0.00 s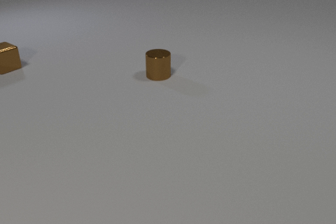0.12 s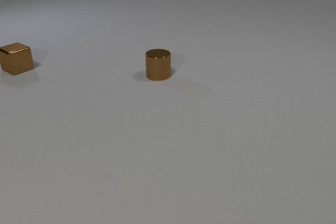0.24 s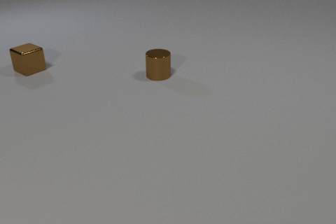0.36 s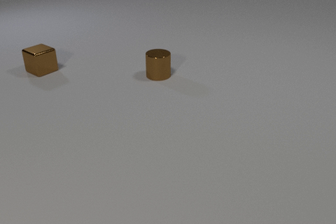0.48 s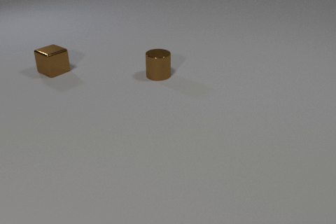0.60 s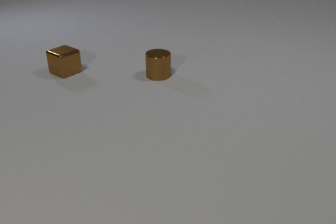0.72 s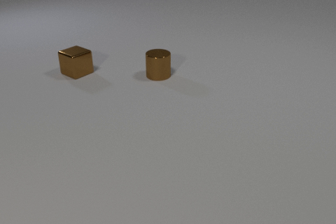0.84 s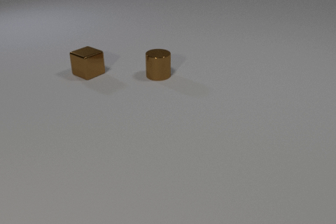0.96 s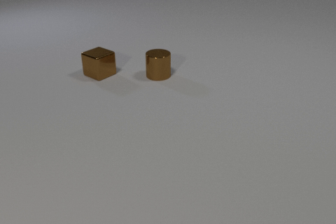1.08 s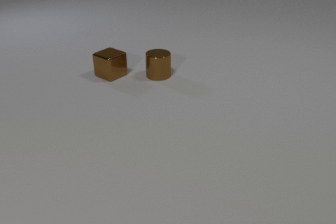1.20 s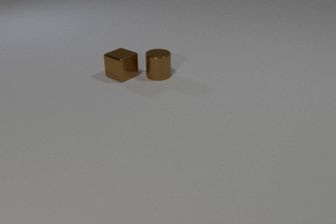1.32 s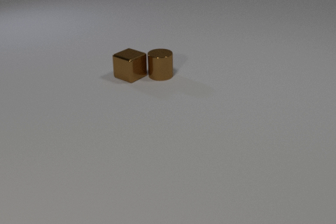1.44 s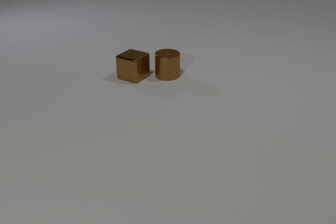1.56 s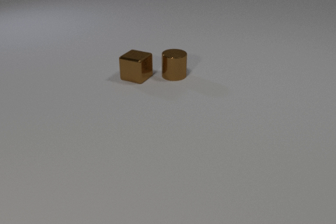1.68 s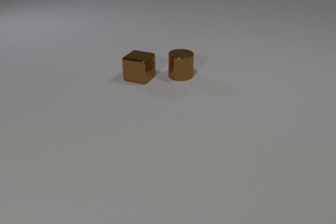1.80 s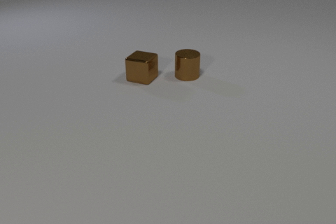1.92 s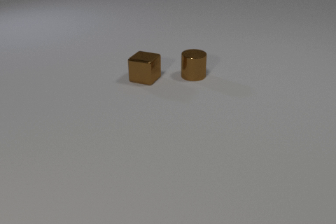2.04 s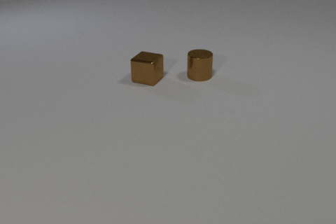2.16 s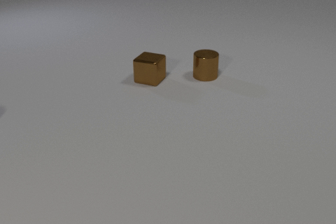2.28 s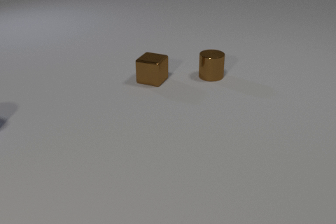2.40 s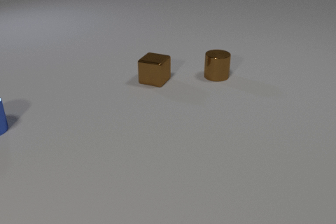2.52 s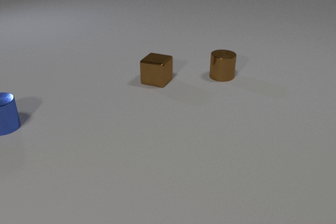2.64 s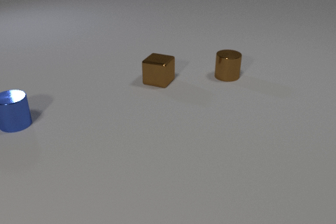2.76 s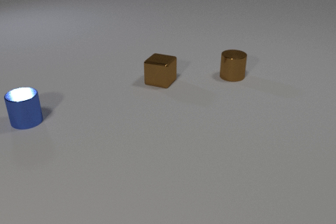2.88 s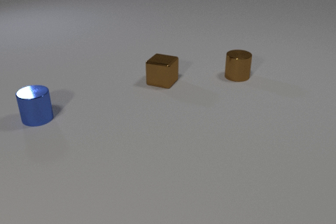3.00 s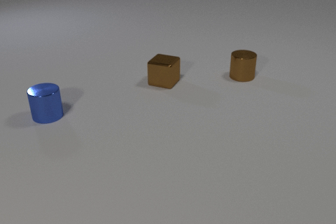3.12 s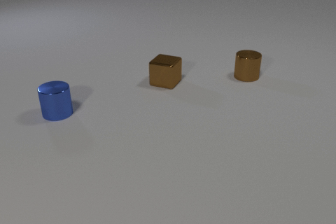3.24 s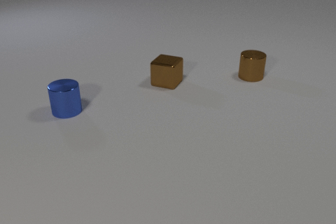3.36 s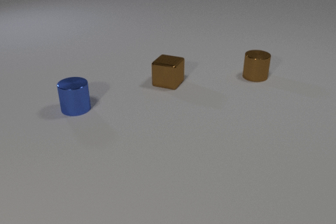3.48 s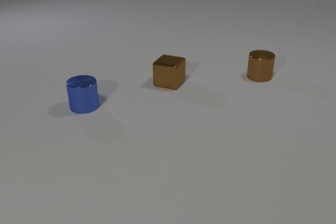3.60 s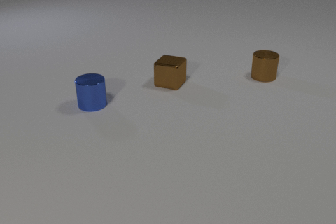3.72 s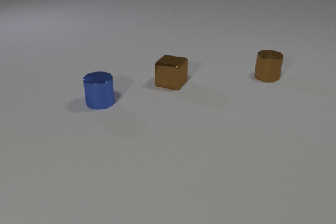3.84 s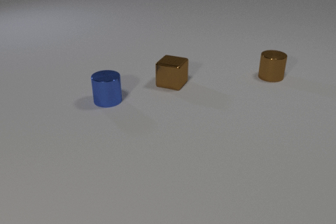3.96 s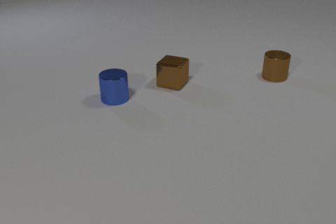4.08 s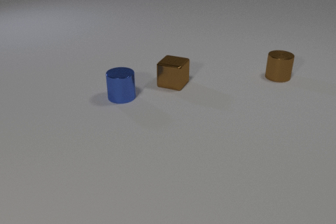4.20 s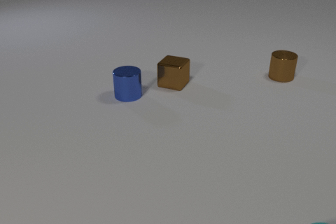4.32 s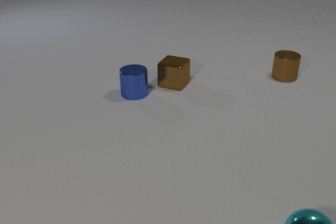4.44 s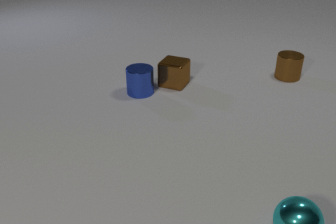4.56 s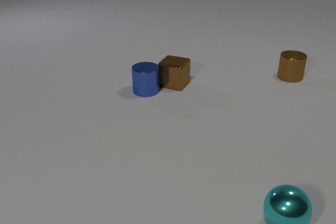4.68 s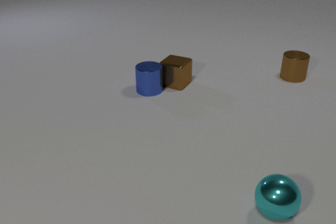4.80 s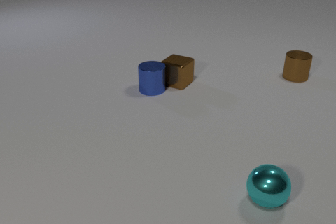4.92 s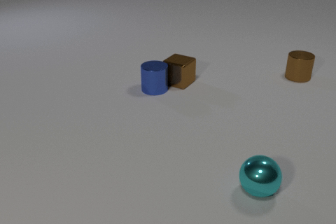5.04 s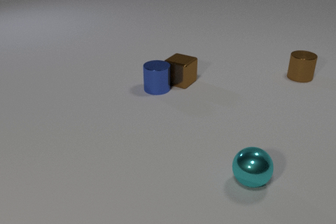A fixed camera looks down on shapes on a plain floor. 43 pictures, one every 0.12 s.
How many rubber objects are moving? 0.
How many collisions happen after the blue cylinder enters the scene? 1.
Are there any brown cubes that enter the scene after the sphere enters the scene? no.
0.00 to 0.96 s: The brown metal cube slides to the right and toward the camera.
0.96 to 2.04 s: The brown metal cube slides to the right. The brown metal cylinder slides to the right. The brown metal cube and the brown metal cylinder collide.
2.04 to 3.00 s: The brown metal cube slides to the right and toward the camera. The brown metal cylinder slides to the right. The blue metal cylinder comes in at the left edge, slides to the right.
3.00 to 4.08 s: The brown metal cube slides to the right. The brown metal cylinder slides to the right. The blue metal cylinder slides to the right.
4.08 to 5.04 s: The brown metal cube slides to the right. The brown metal cylinder slides to the right. The blue metal cylinder slides to the right and away from the camera. The cyan metal sphere comes in at the bottom edge, rolls away from the camera and to the left. The brown metal cube and the blue metal cylinder collide.
